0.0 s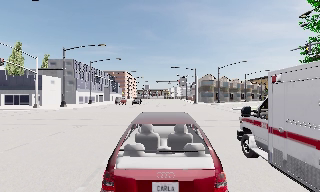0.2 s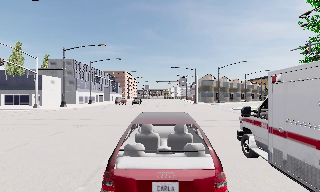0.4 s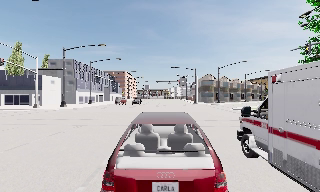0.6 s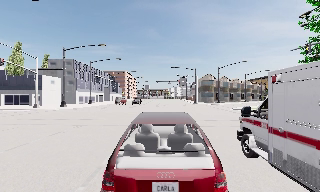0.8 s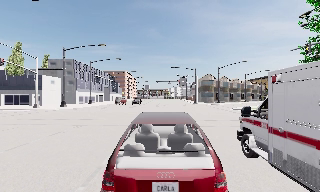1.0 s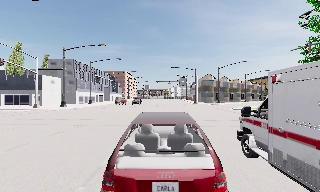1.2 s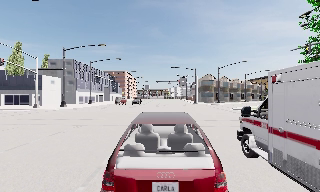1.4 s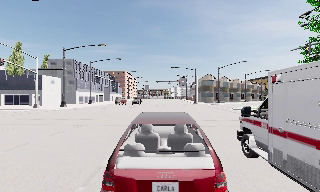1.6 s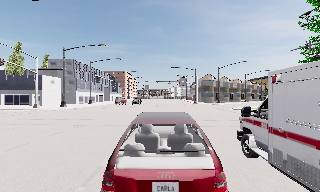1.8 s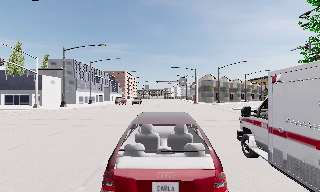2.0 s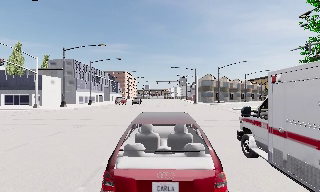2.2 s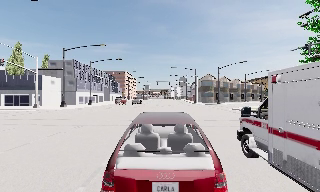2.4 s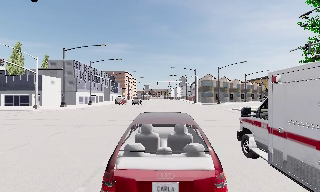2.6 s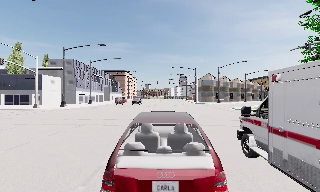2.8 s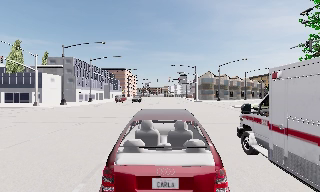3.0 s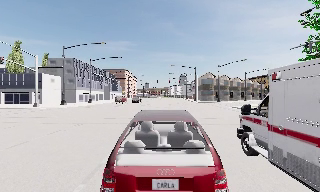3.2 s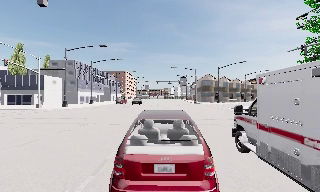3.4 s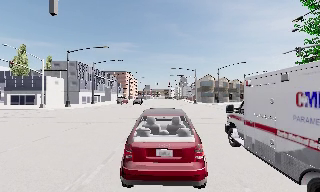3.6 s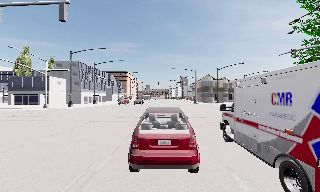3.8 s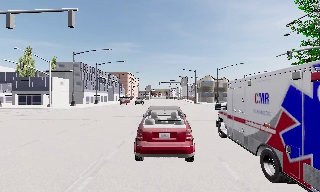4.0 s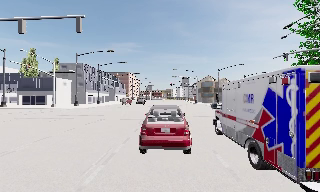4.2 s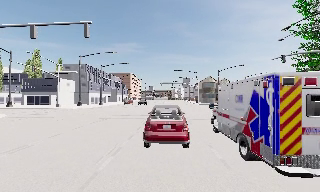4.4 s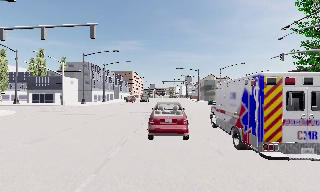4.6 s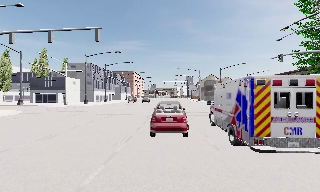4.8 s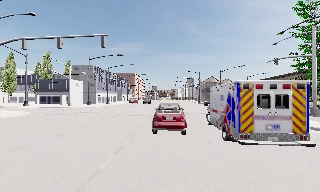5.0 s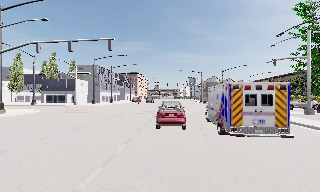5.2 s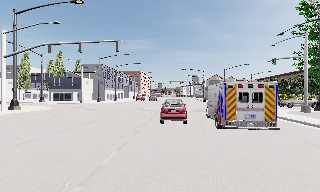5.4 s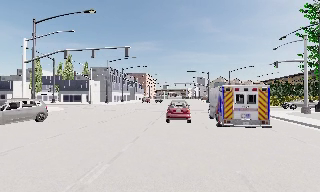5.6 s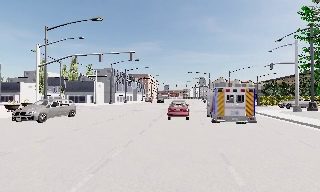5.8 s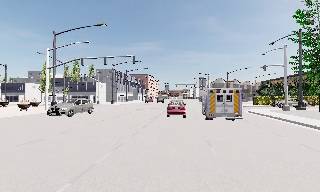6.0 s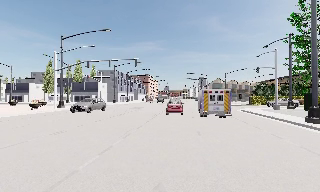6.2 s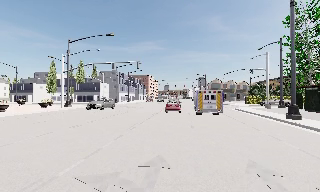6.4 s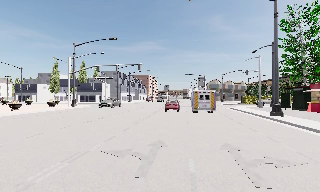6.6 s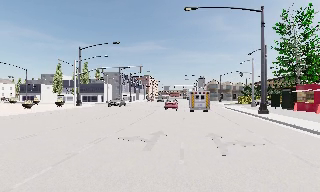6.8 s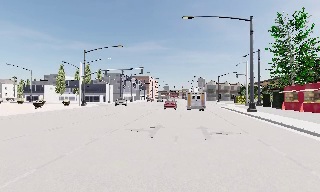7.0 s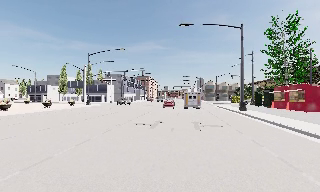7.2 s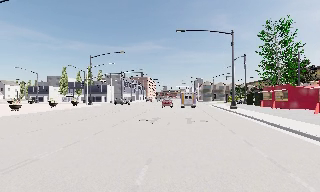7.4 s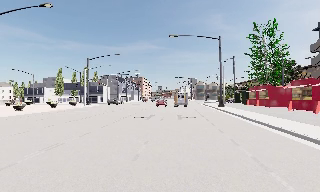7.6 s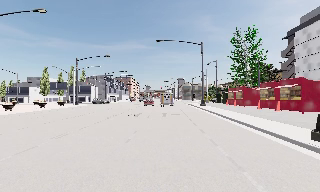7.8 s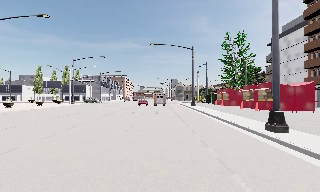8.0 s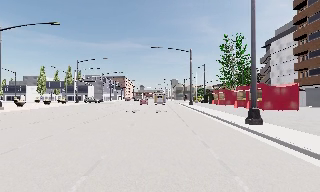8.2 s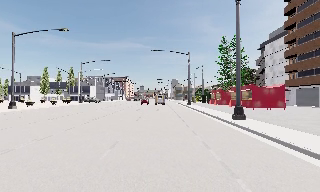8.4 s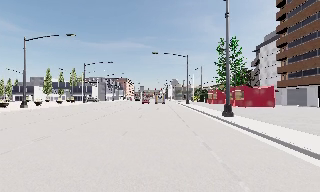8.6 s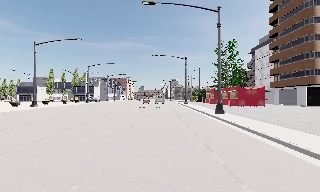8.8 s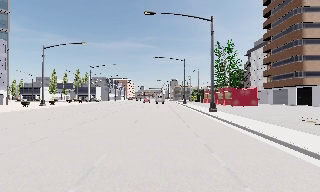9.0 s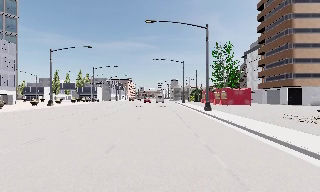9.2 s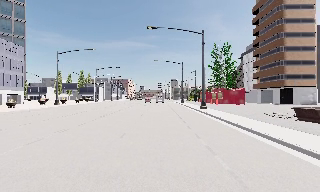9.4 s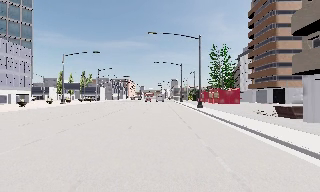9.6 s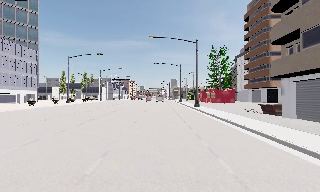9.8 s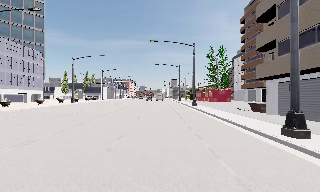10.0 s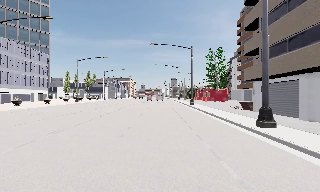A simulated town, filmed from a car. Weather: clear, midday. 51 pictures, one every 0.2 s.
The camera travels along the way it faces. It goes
backward.
0.0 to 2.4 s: The camera keeps its place and its aim.
2.4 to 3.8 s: The camera travels backward, about 2.5 m, so what stands in front gets smaller. It gains speed.
3.8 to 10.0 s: The camera travels backward, about 50 m, so what stands in front gets smaller. It gains speed.
The film runs backward here.
